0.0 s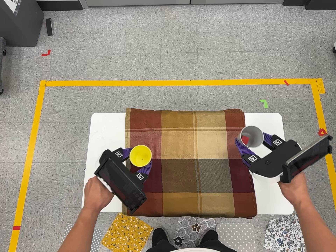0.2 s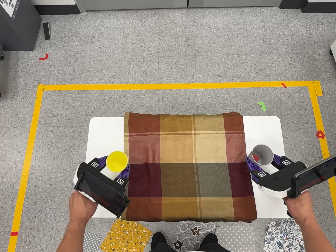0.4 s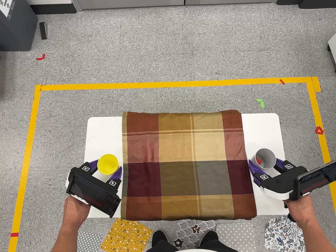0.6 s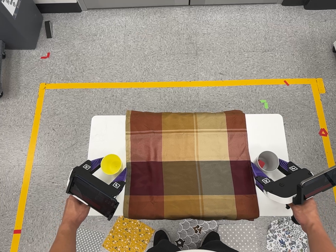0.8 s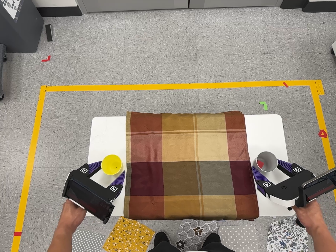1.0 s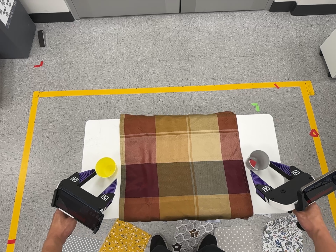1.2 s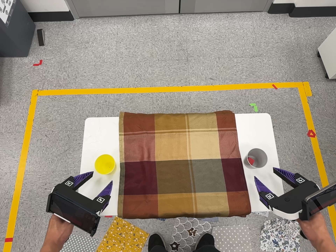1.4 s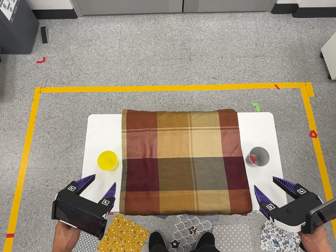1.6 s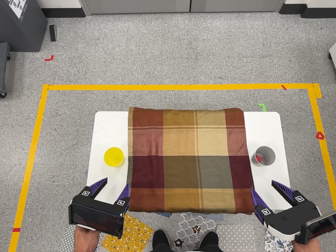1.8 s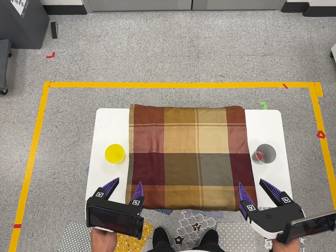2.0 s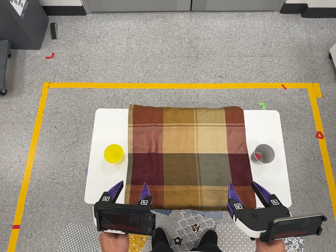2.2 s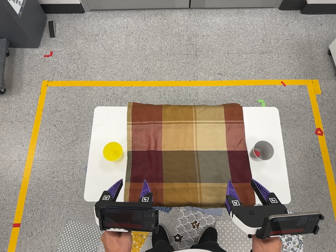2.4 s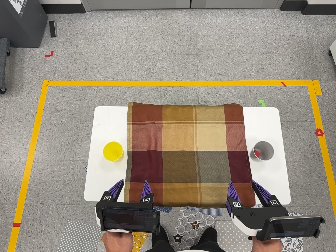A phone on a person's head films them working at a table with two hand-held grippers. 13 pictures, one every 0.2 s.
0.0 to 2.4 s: The camera travels toward the bottom of its view, about 7 cm, so close, fixed things drift upward.
The film runs backward here.
